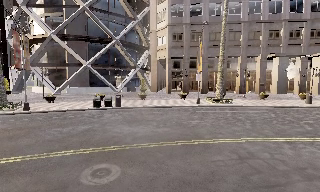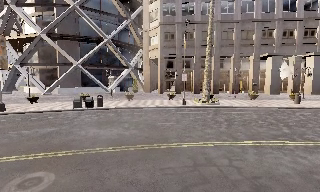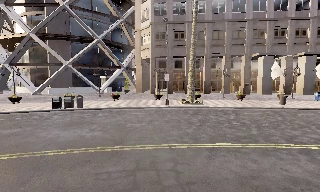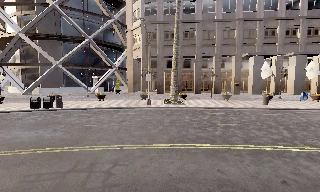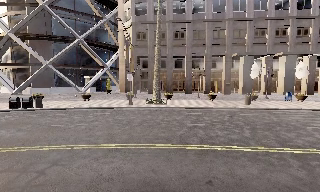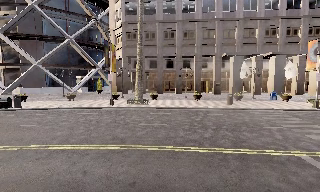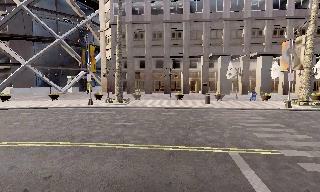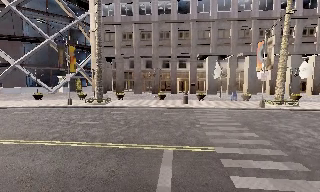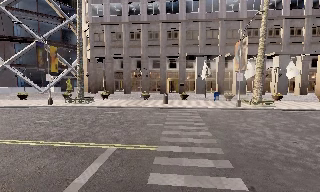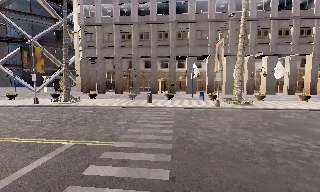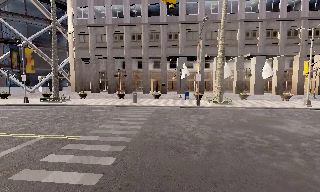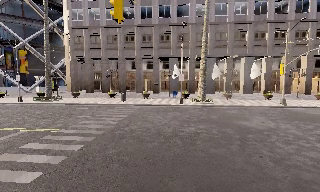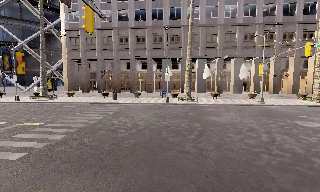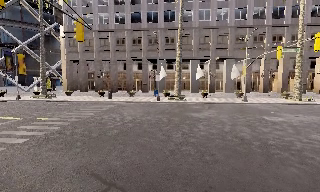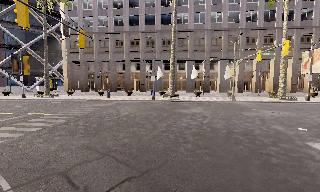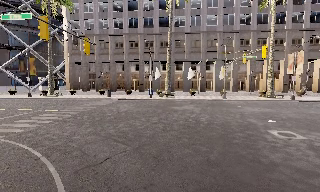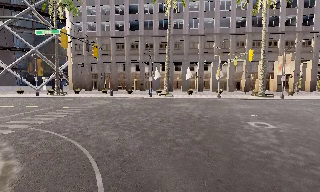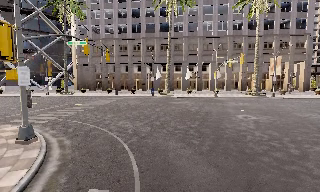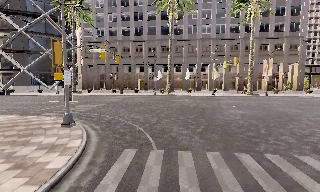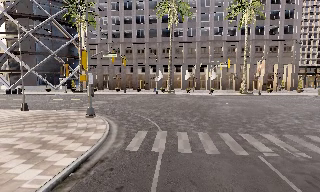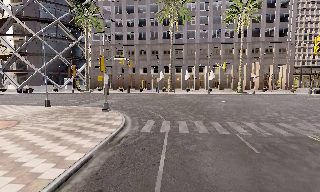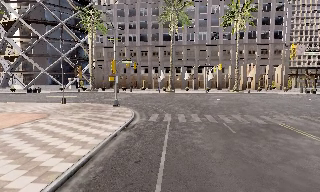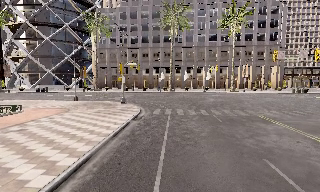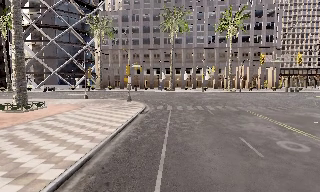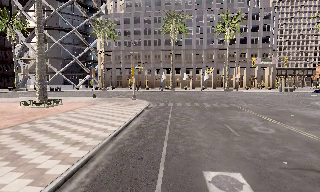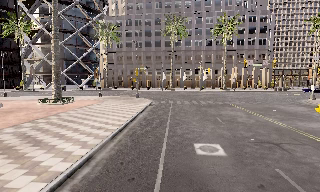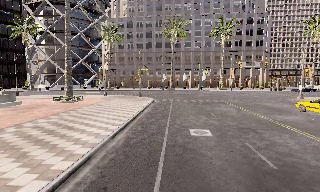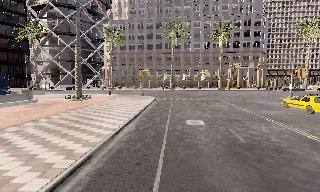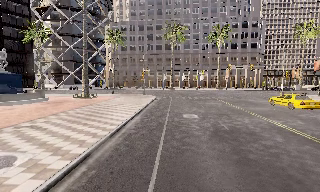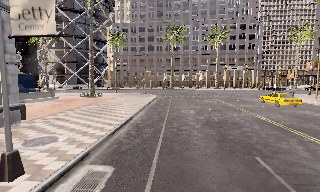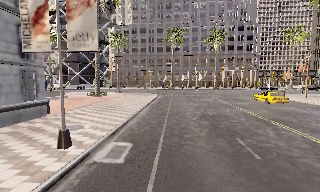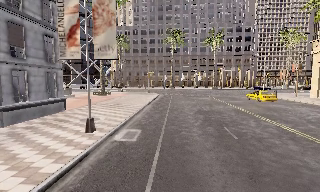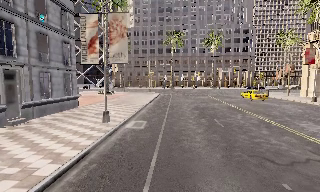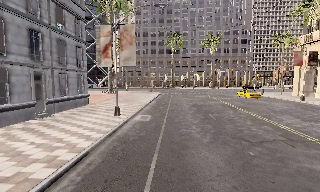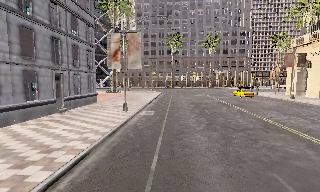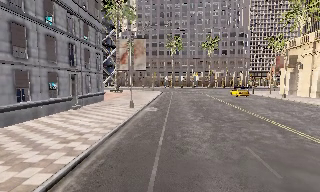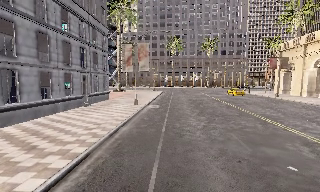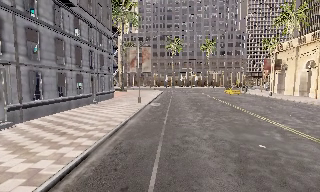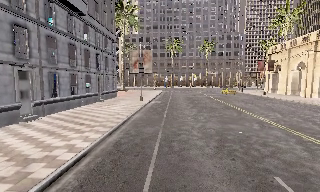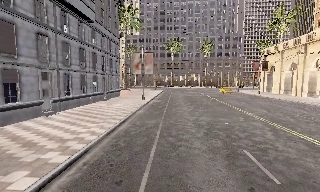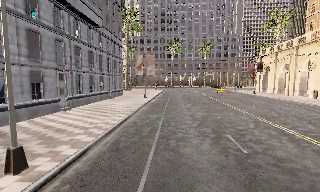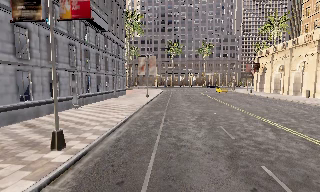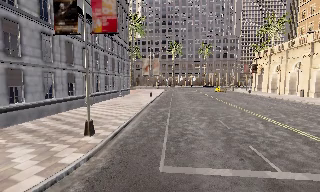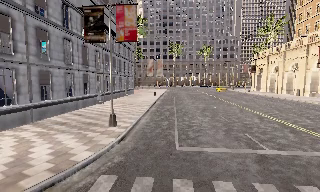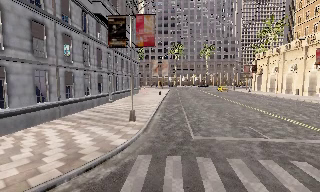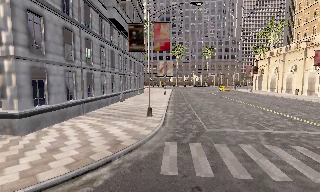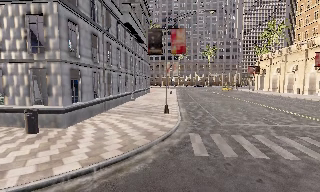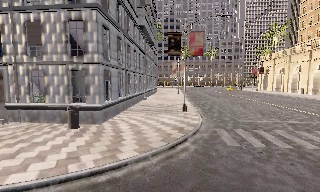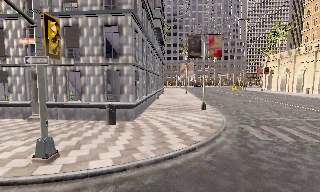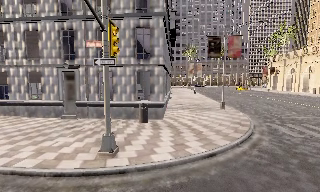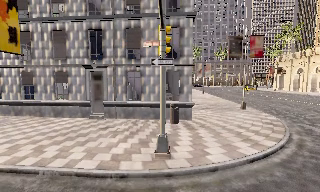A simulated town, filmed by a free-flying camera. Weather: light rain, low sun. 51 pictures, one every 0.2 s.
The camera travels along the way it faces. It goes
backward.
0.0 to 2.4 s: The camera travels to its right, about 25 m, so close, fixed things drift to the left.
2.4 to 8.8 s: The camera travels backward, about 60 m, so what stands in front gets smaller.
8.8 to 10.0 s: The camera travels to its left and backward, about 10 m, so close, fixed things drift to the right.
The film runs forward here.
